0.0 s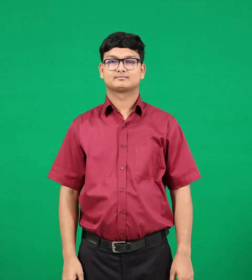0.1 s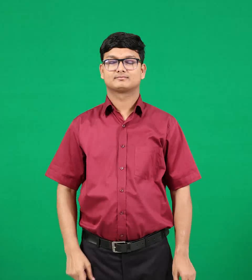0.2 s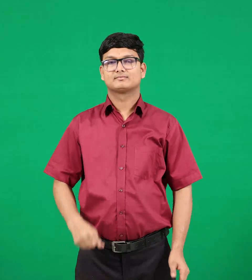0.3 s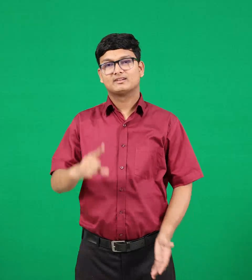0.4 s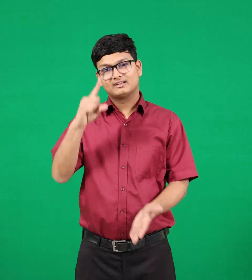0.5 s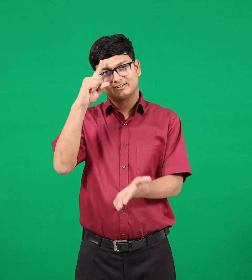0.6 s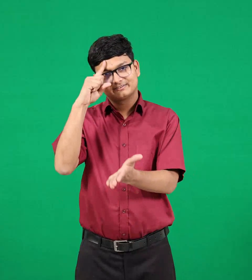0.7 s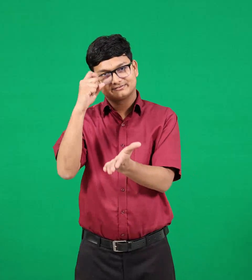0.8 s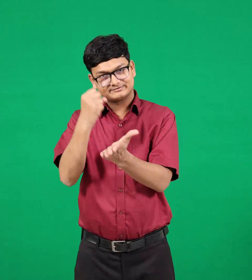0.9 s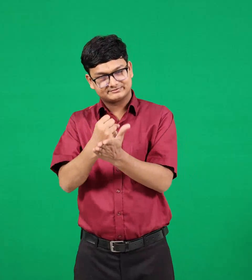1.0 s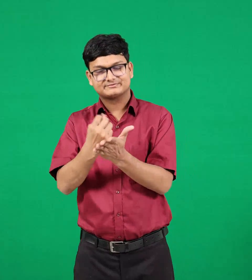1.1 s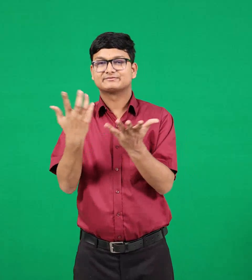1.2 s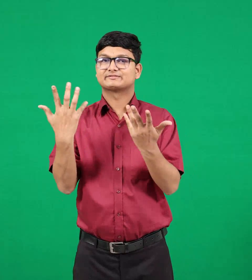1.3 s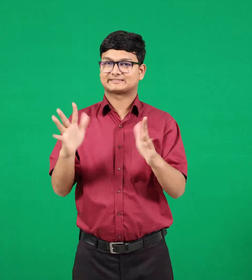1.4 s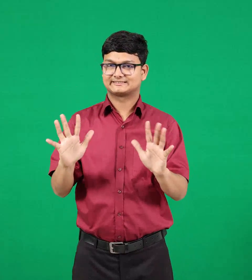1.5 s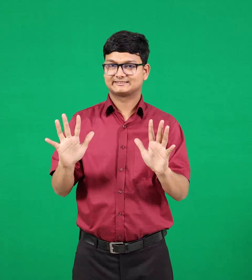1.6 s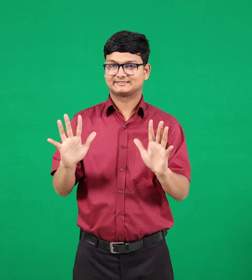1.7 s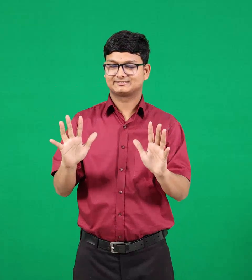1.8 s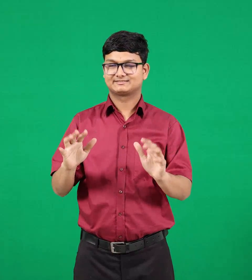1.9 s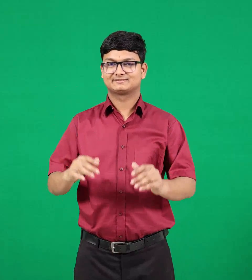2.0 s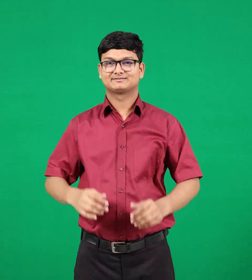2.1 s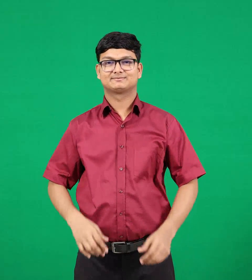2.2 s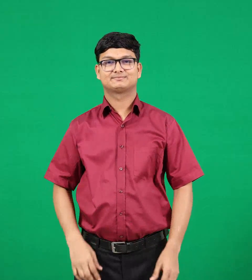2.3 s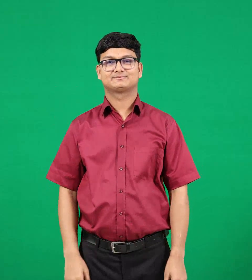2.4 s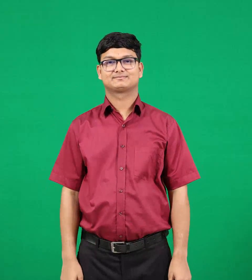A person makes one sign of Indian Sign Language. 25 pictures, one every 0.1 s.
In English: decided
